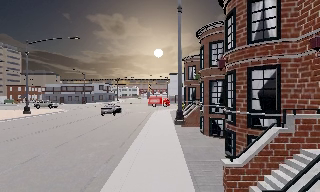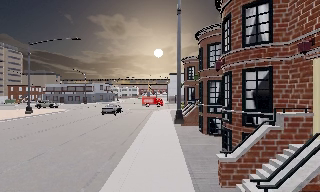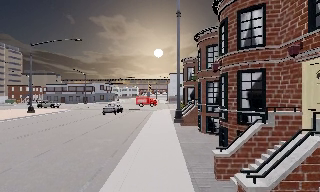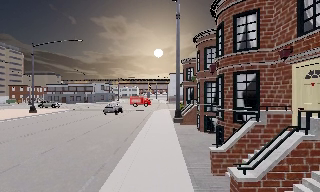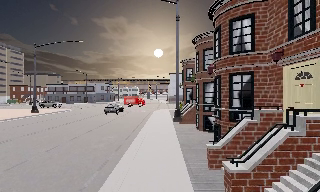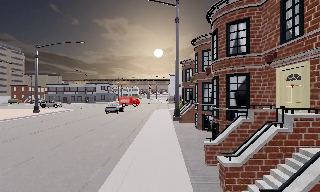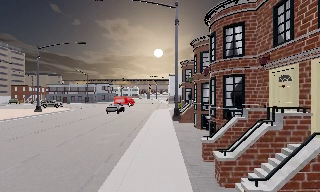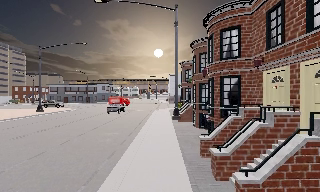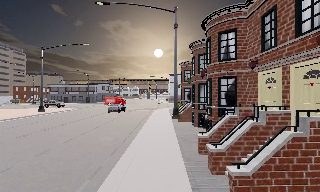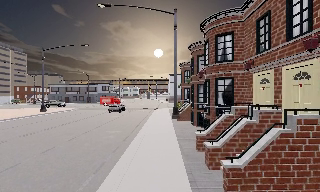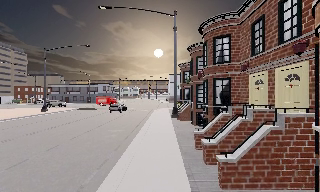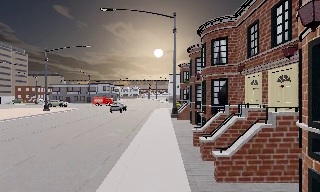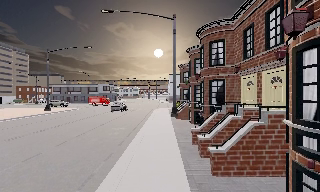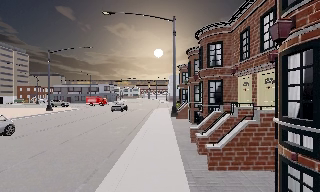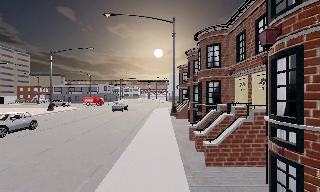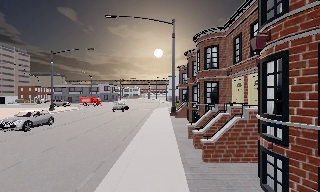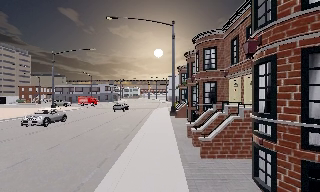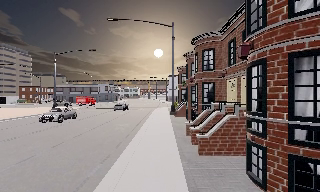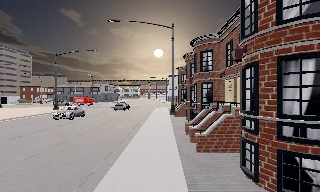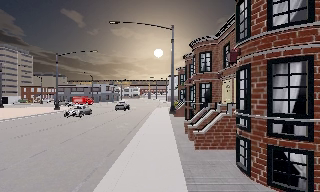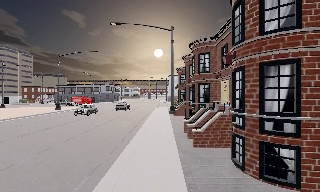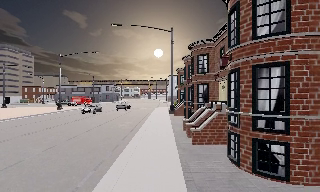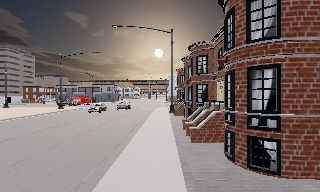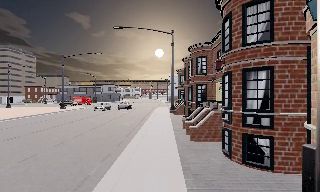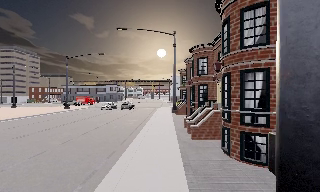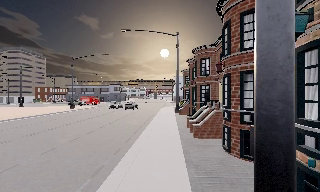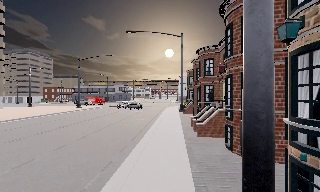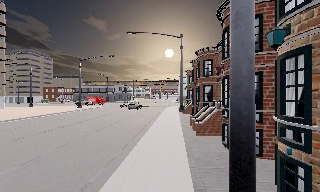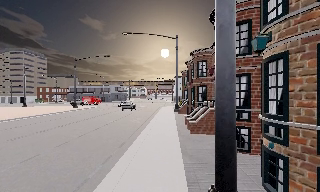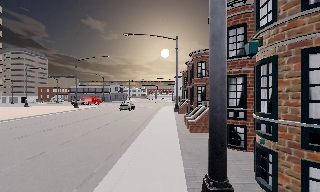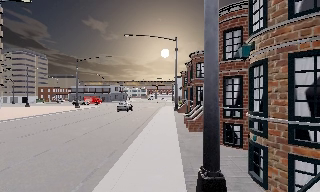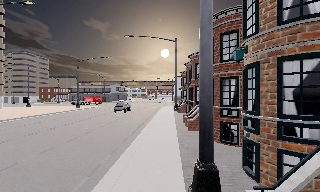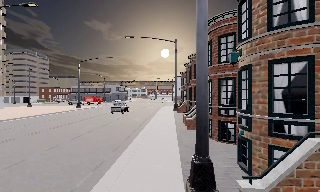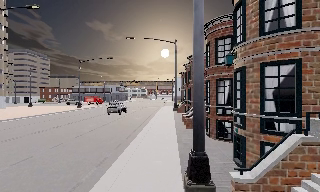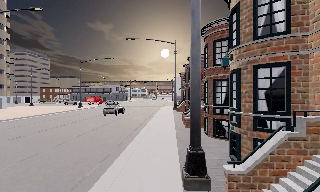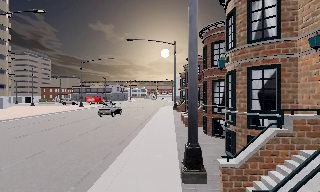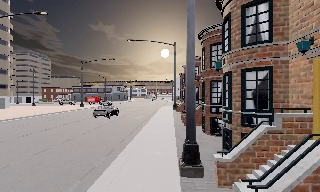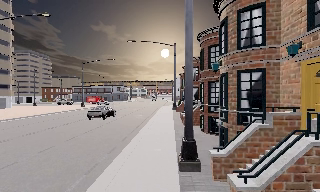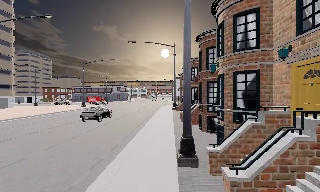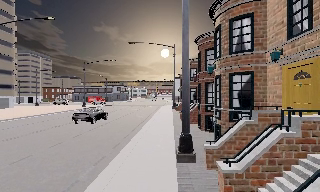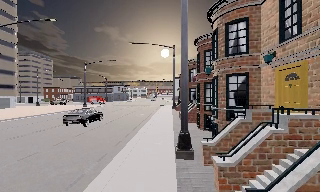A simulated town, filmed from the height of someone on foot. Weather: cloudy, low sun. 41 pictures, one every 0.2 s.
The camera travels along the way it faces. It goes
backward.
0.0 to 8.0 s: The camera travels backward, about 14 m, so what stands in front gets smaller.
The film runs backward here.
